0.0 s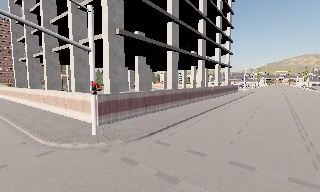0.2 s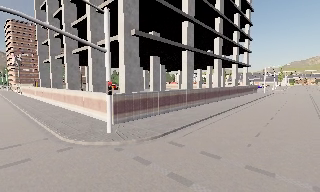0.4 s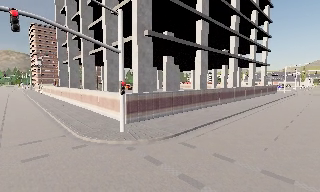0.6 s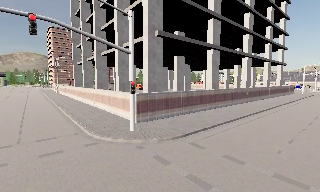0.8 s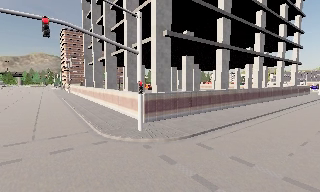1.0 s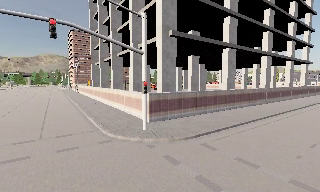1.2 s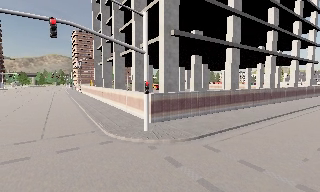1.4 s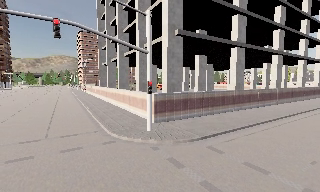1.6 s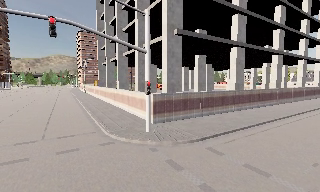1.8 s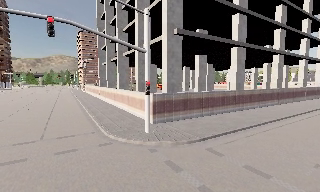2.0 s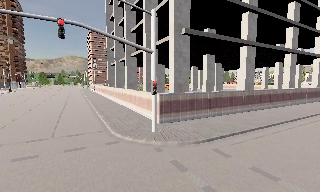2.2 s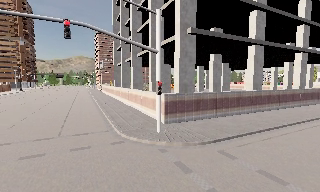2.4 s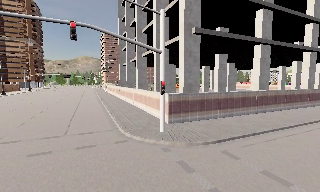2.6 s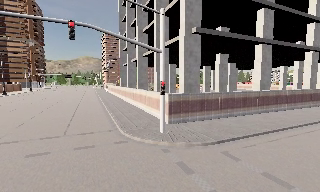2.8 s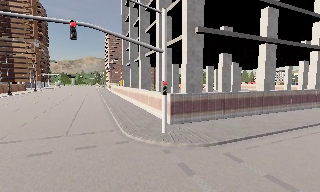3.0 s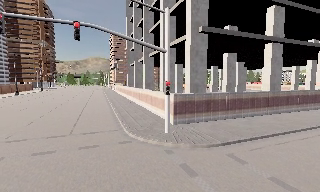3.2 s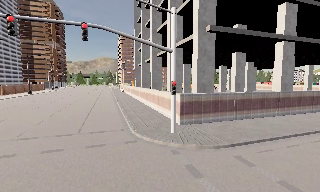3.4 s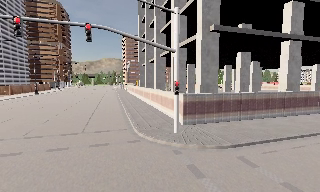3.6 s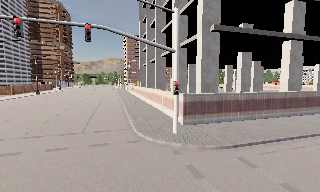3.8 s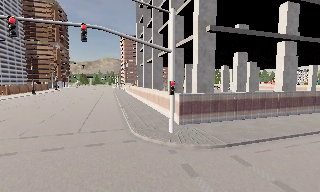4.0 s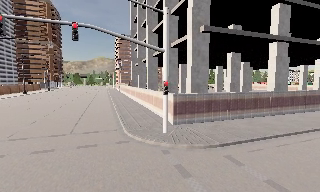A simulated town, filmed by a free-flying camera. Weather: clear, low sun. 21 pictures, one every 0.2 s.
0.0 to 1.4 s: The camera pans to its left, which is counterclockwise from overhead, by about 20 degrees. It travels to its right, about 0.5 m.
1.4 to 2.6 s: The camera shifts only a little, or ends up much as it began.
2.6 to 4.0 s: The camera travels to its right, about 0.5 m.
The film runs forward here.
